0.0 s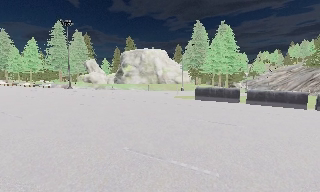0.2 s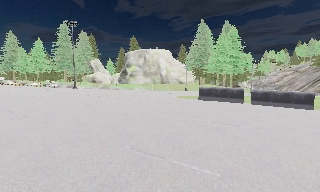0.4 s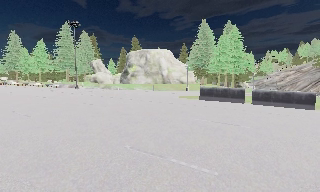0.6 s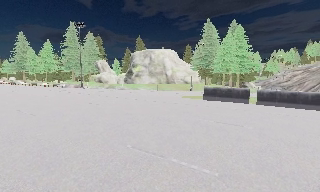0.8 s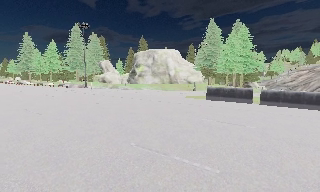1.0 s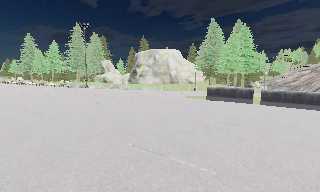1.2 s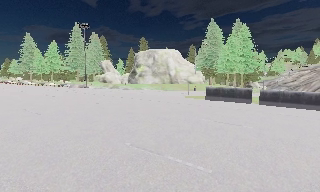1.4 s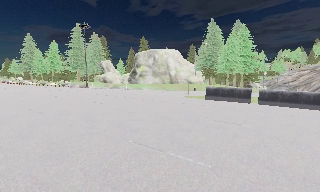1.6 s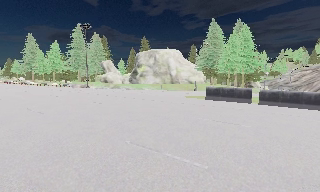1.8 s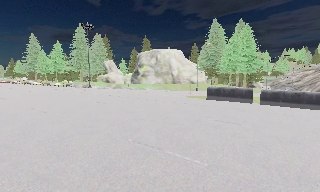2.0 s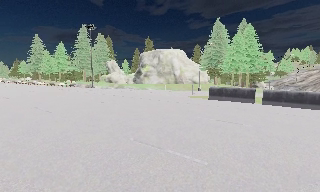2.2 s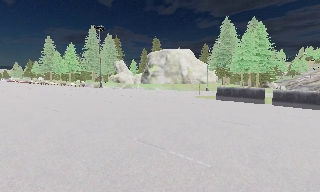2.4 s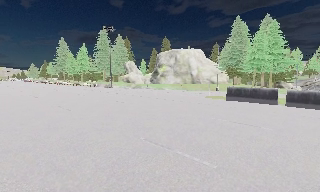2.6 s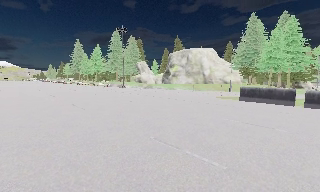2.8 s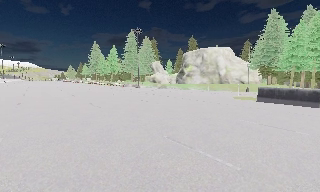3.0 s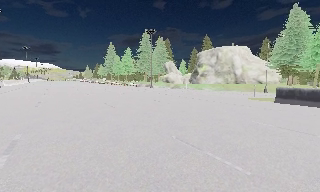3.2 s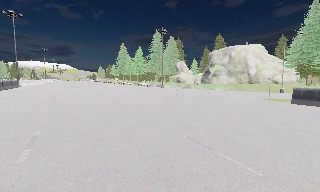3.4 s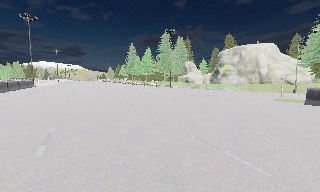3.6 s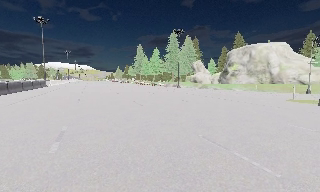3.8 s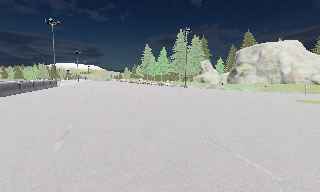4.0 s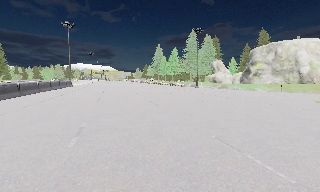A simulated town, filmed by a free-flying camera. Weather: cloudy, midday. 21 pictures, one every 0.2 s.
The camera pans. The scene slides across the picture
to the right.
The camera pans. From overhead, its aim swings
counterclockwise.
0.0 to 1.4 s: The camera shifts only a little, or ends up much as it began.
1.4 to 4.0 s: The scene slides to the right, as the camera pans about 40 degrees to its left. It travels to its right, about 1 m.
The film runs backward here.
